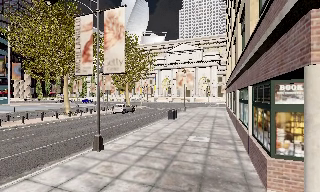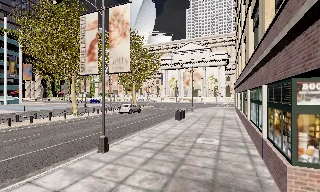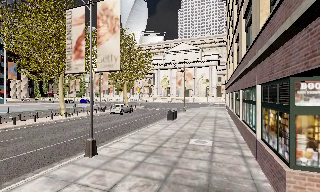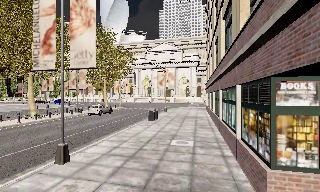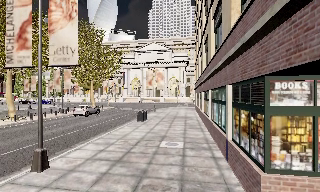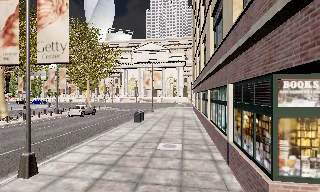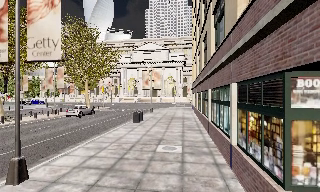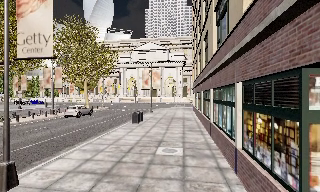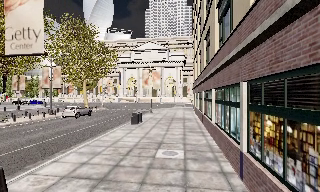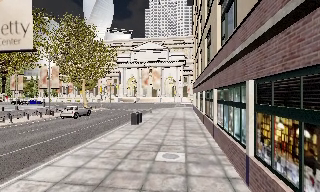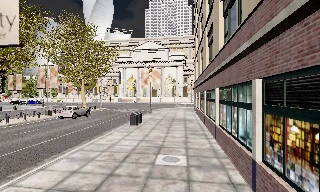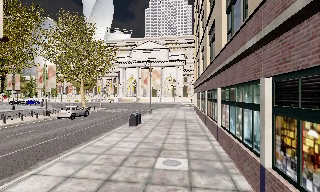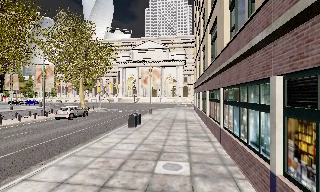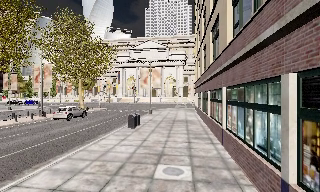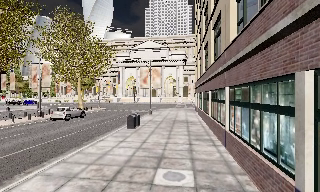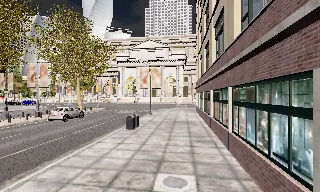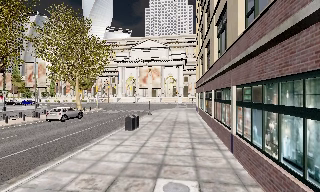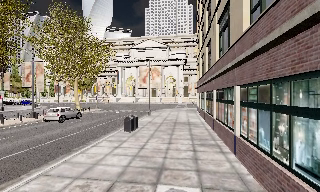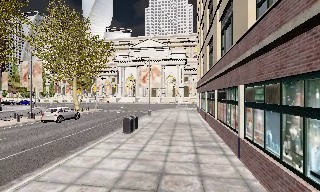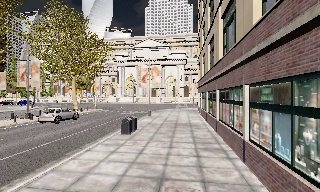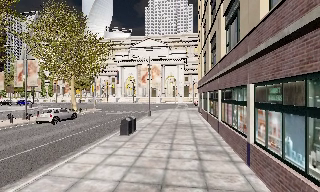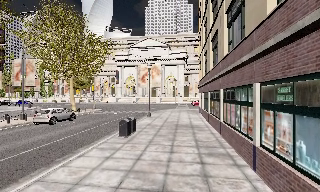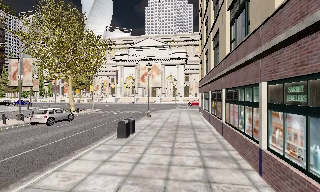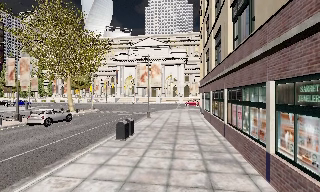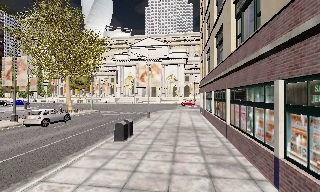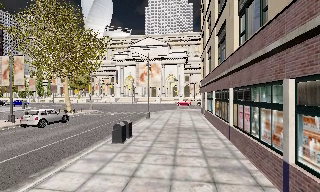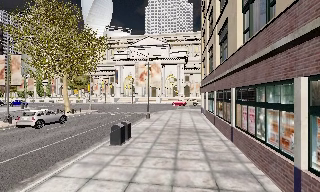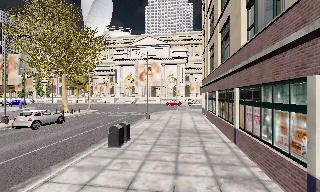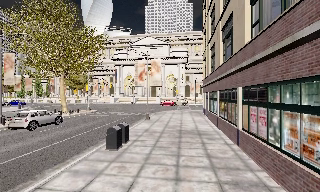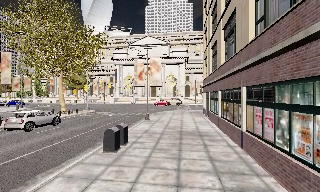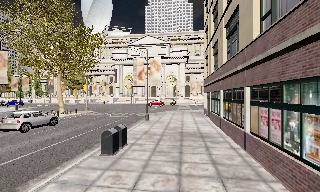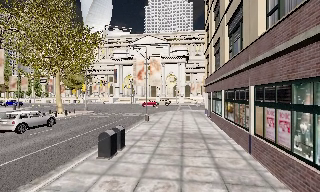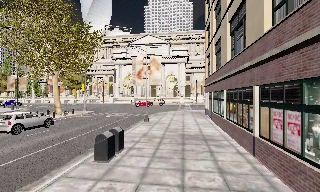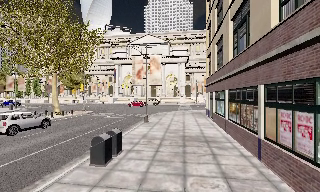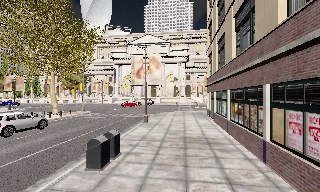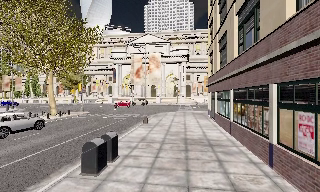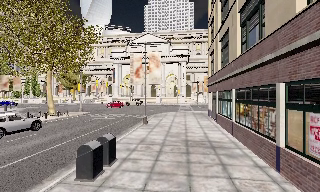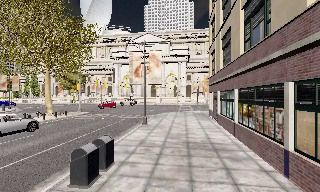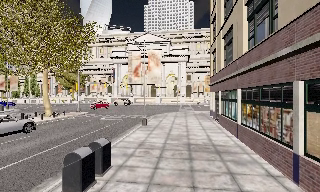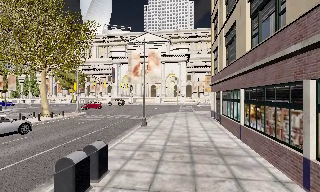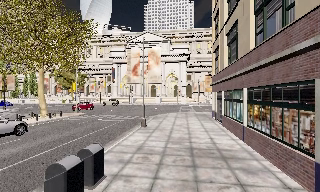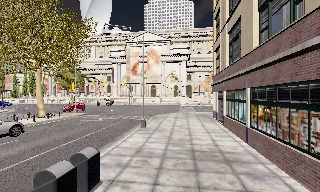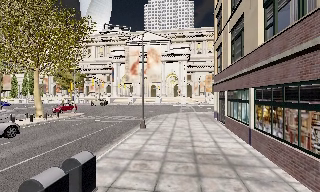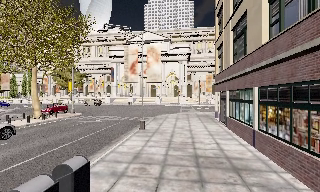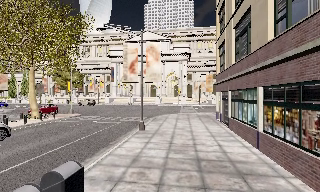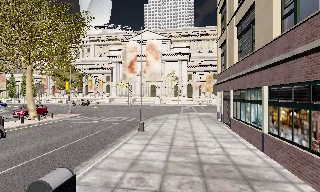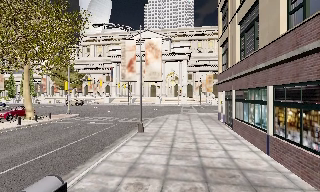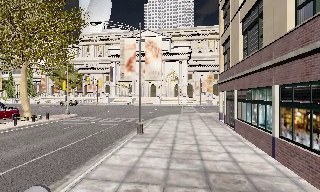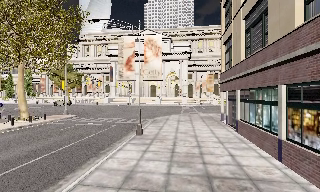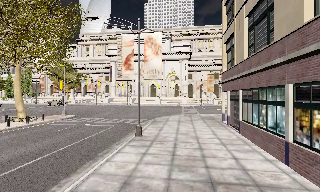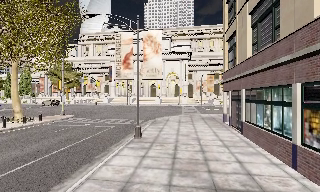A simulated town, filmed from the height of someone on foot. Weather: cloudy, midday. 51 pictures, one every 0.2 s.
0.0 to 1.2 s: The scene slides to the left, as the camera pans about 10 degrees to its right. It travels forward, about 2 m, so what stands in front looms larger.
1.2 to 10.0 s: The camera travels forward, about 15 m, so what stands in front looms larger.
The film runs forward here.
